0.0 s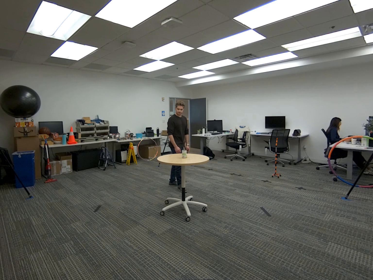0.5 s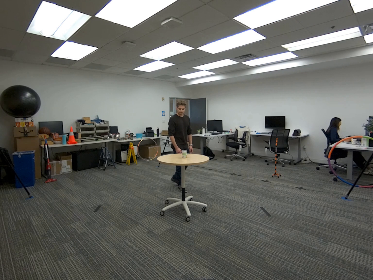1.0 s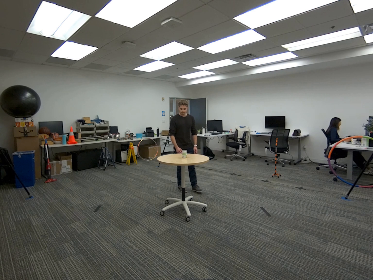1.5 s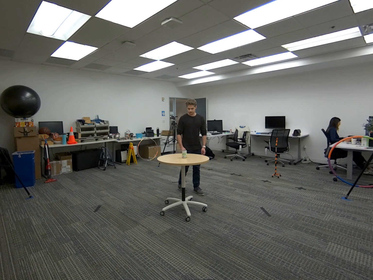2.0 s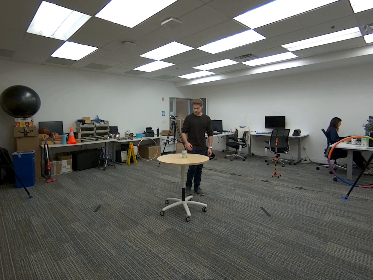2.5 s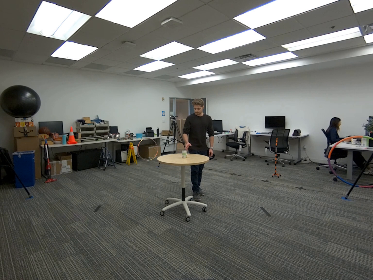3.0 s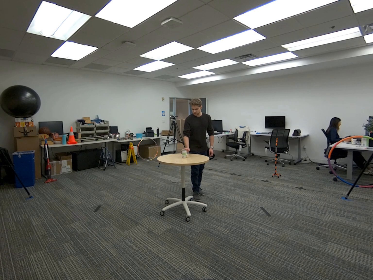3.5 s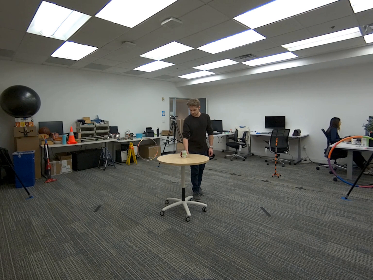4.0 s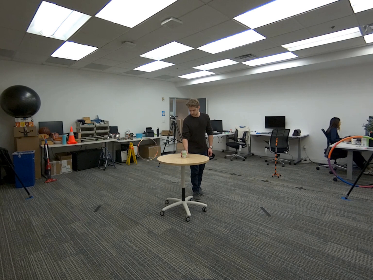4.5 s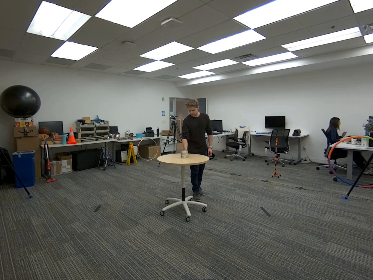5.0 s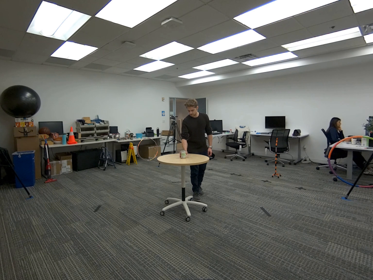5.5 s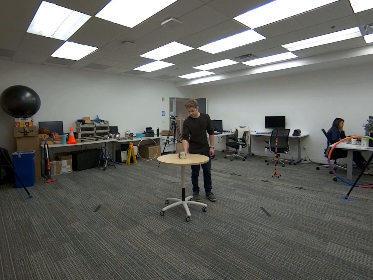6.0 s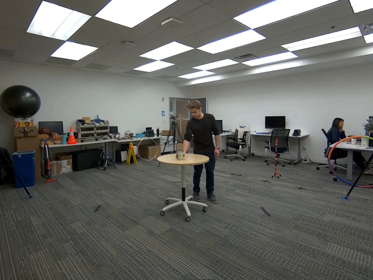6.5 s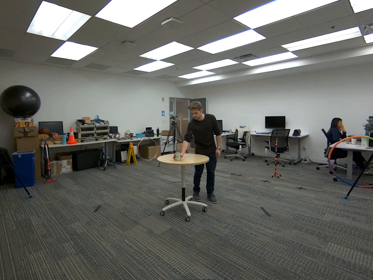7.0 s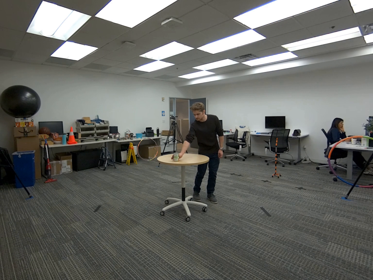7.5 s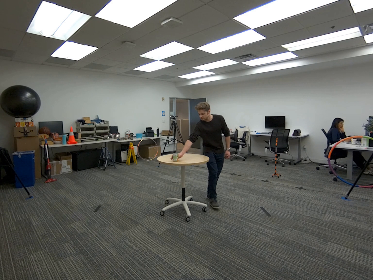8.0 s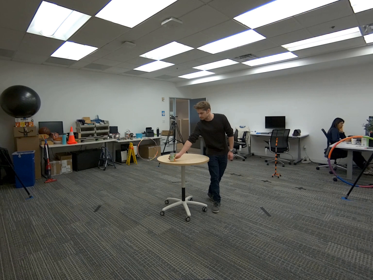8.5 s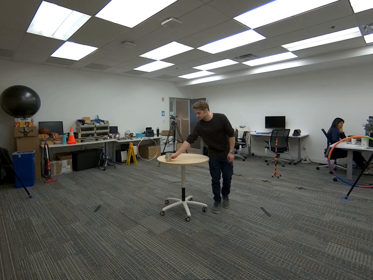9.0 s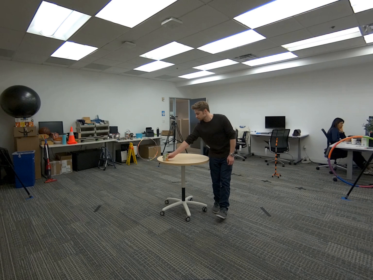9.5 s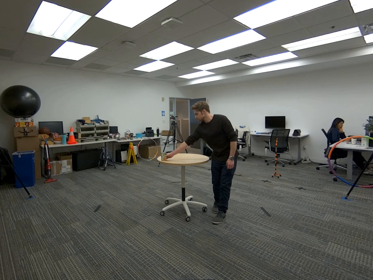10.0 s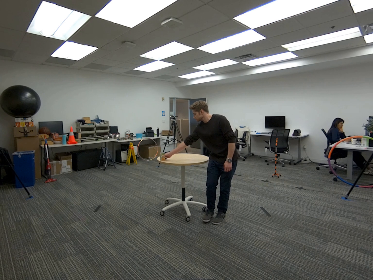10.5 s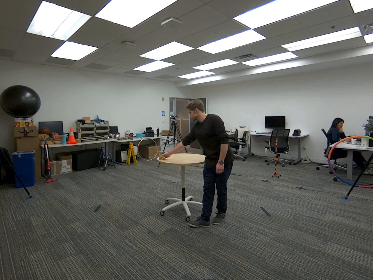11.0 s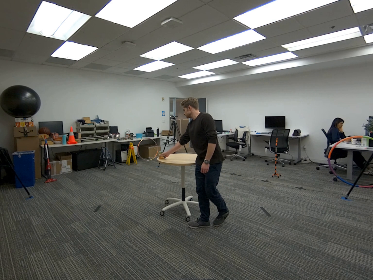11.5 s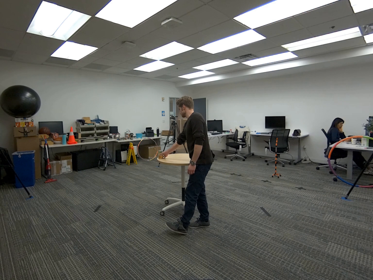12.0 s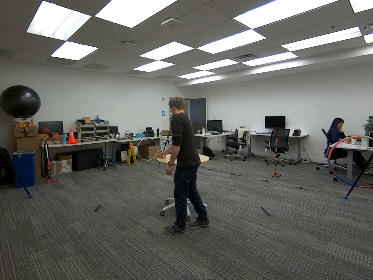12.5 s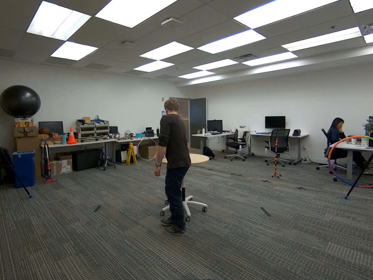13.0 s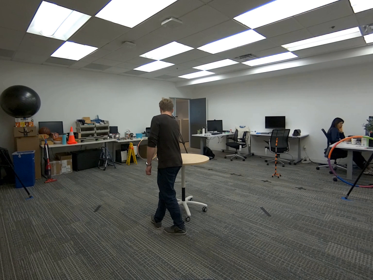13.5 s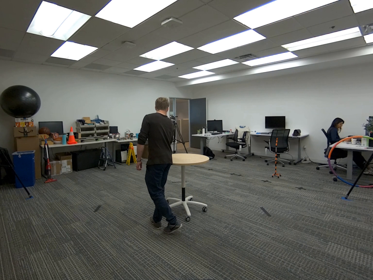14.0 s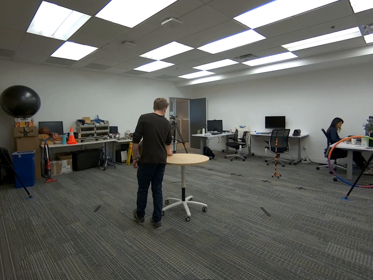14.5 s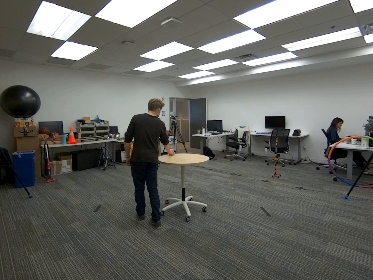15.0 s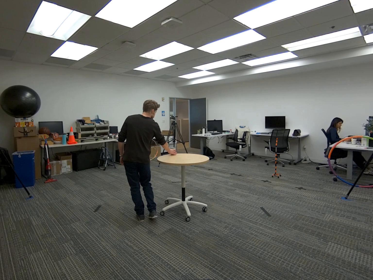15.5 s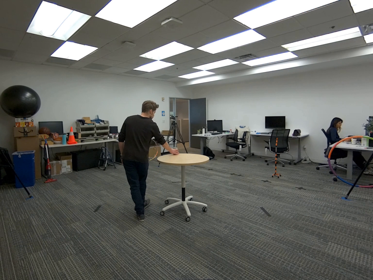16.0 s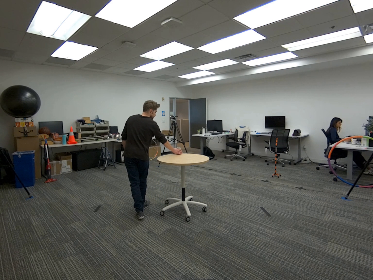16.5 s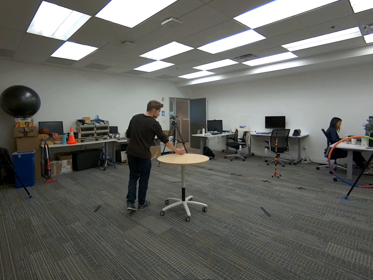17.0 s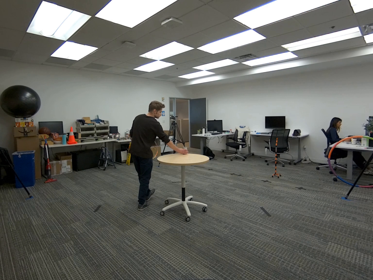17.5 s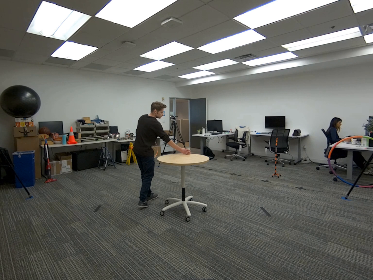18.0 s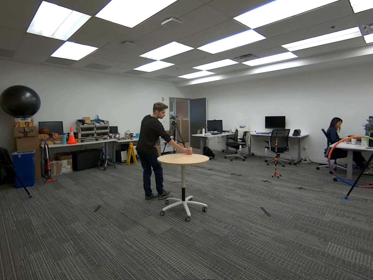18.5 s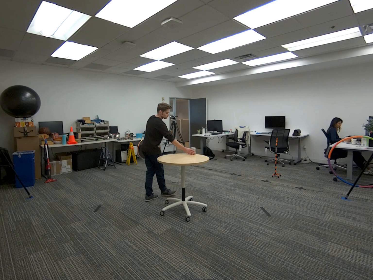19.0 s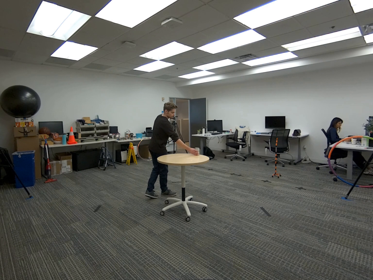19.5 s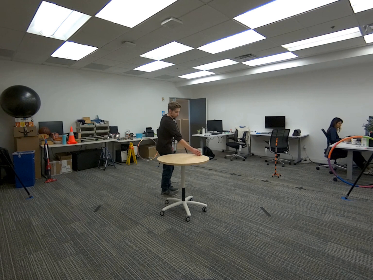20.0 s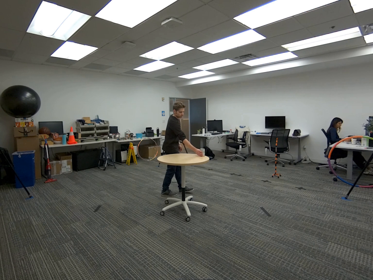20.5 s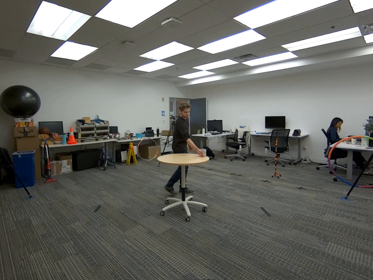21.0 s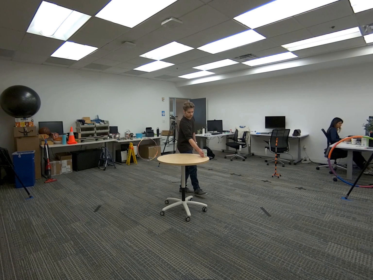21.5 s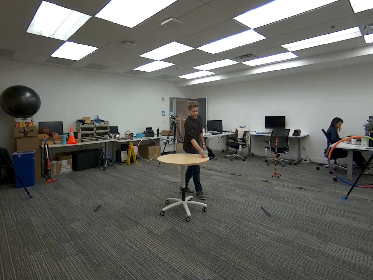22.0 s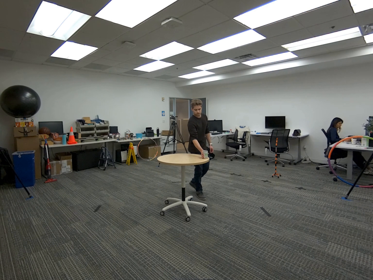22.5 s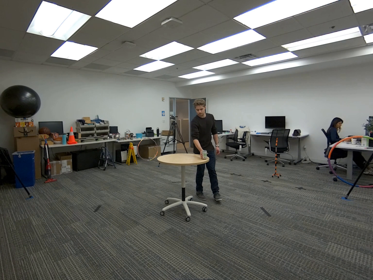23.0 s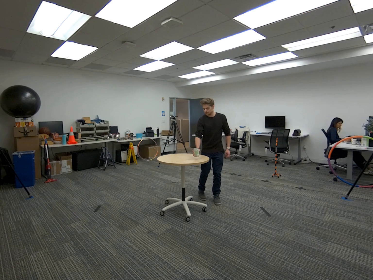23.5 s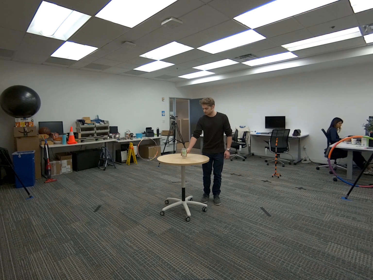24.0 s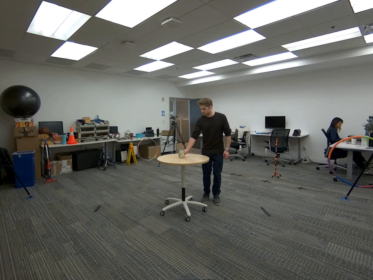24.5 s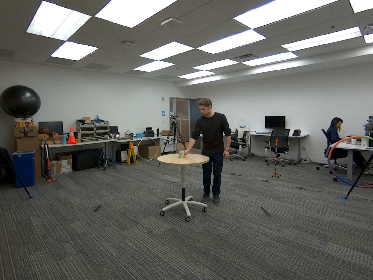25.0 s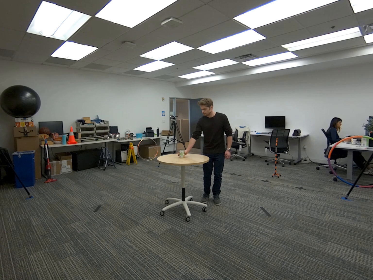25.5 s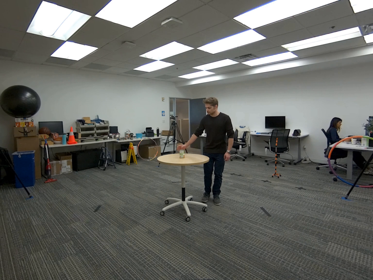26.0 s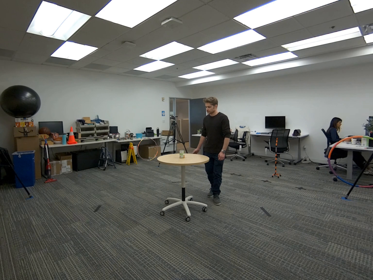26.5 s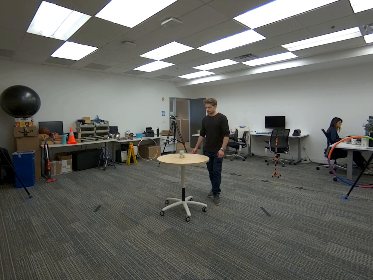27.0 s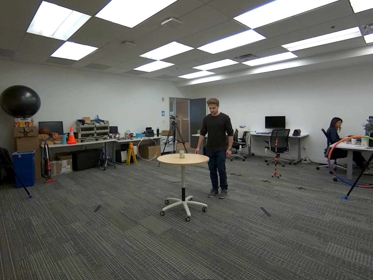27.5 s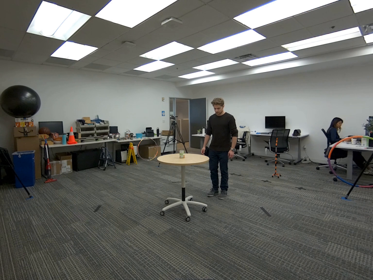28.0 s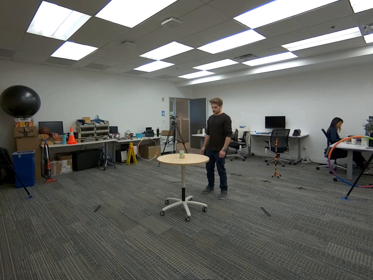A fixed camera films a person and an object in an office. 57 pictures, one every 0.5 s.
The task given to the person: Walk over to the corn can on the round table and push the corn can away using your palms. Continue to push the corn can away from you as you move around the table.
